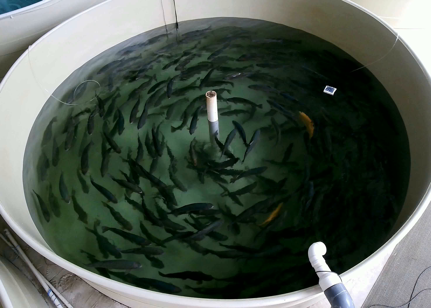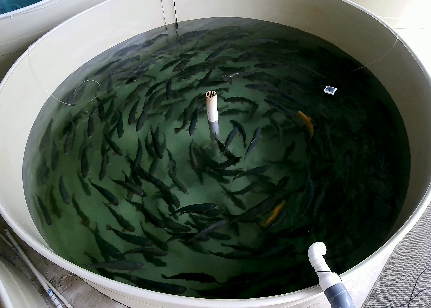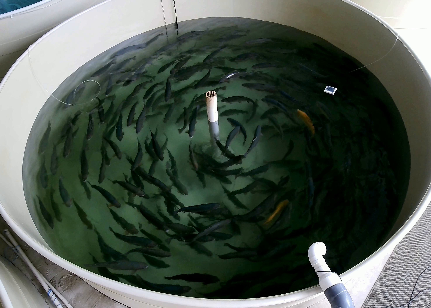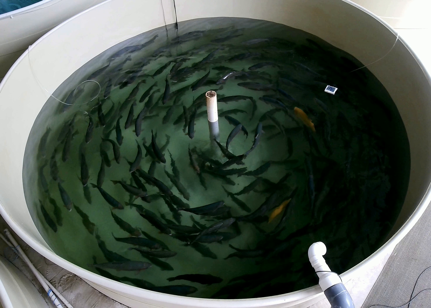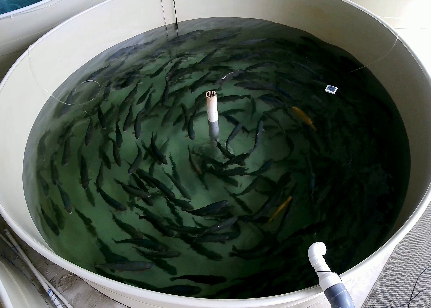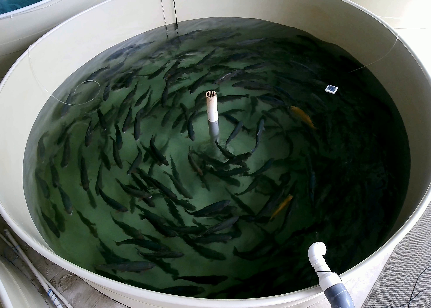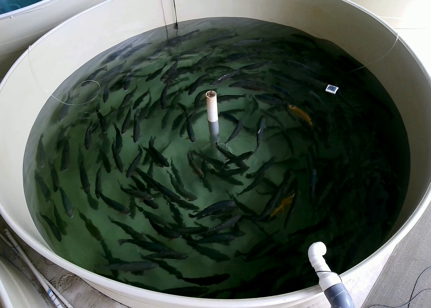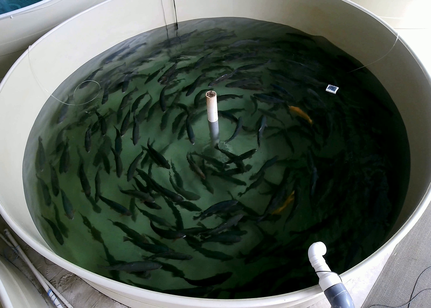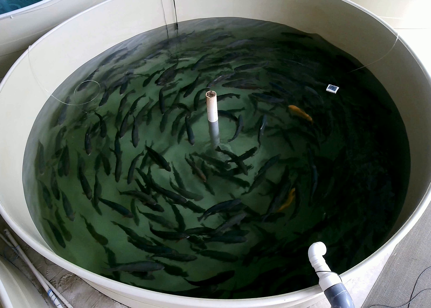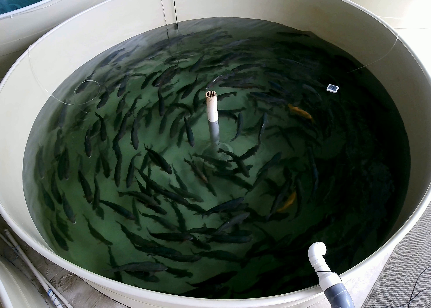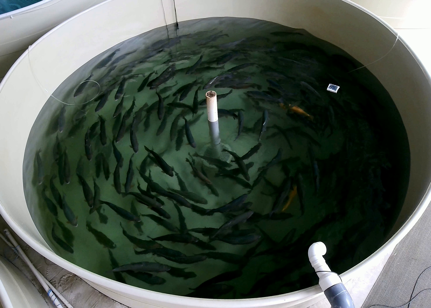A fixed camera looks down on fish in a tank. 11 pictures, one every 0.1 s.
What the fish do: Normal cruising.
